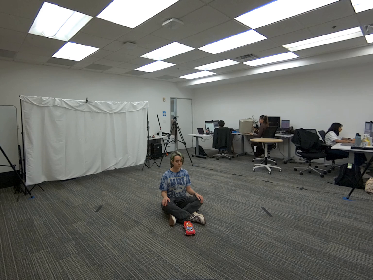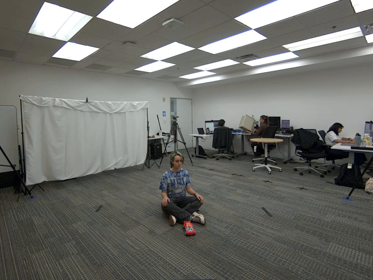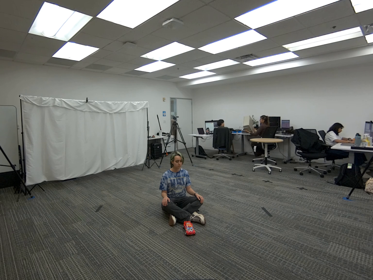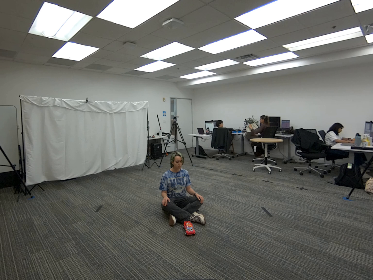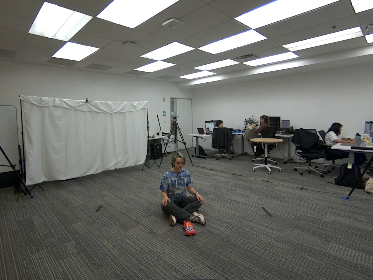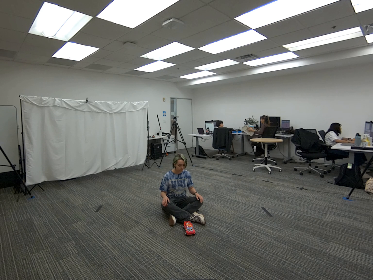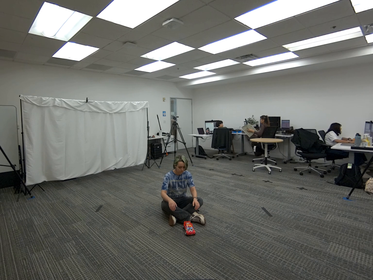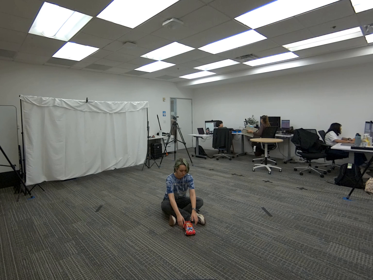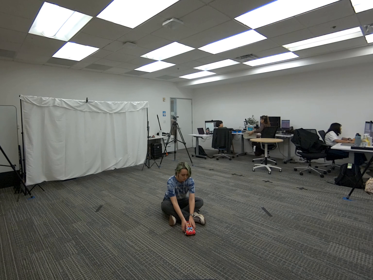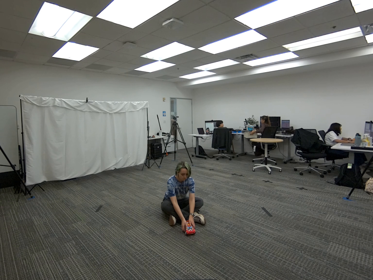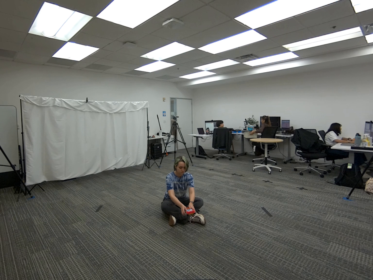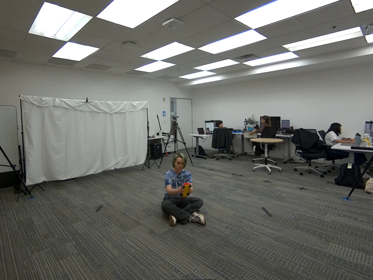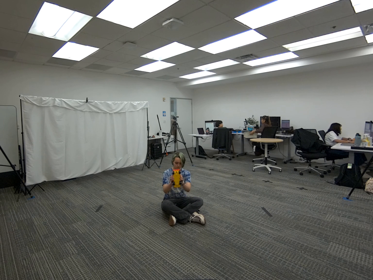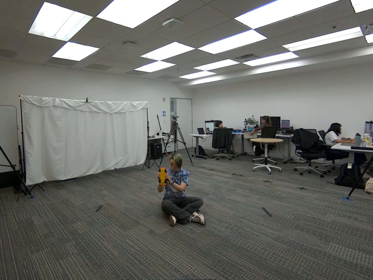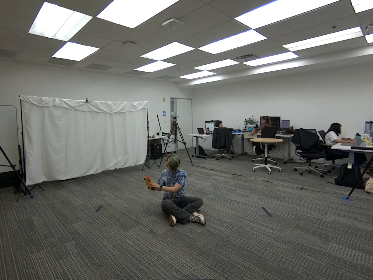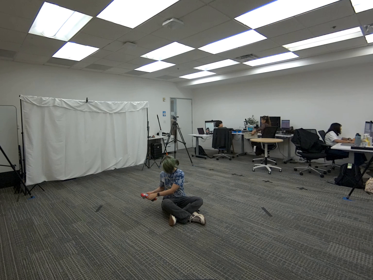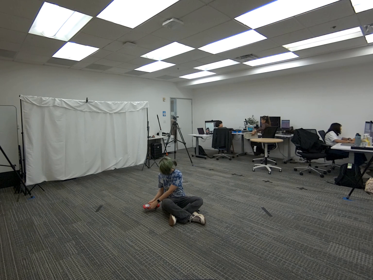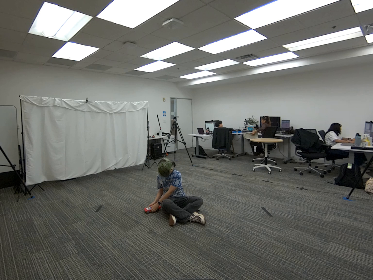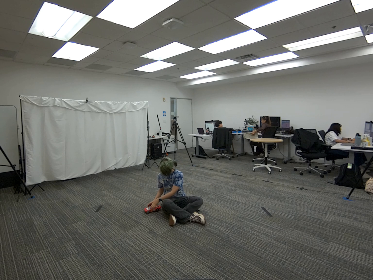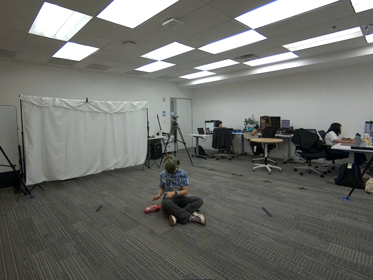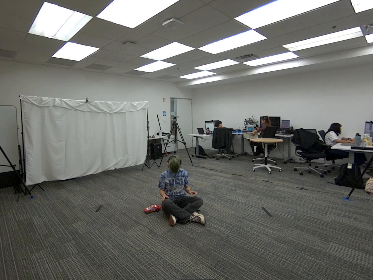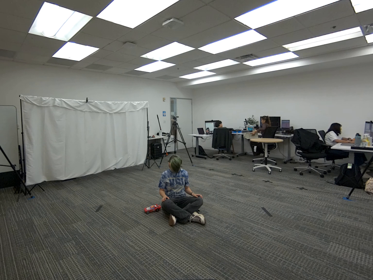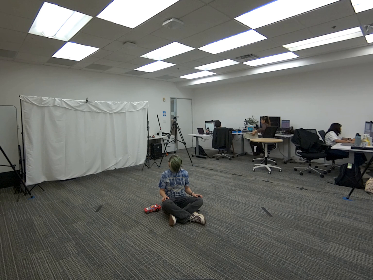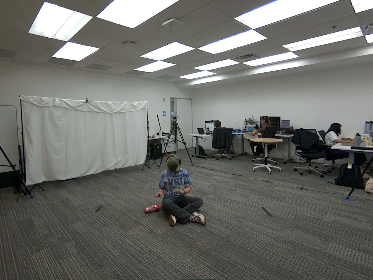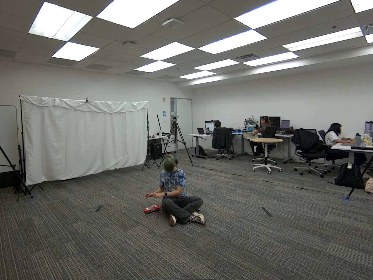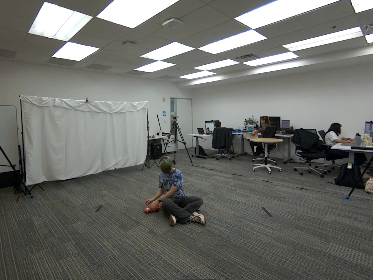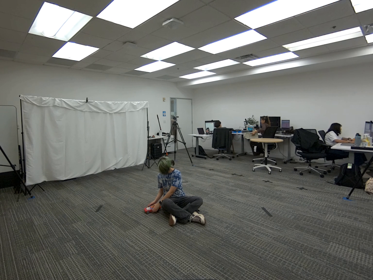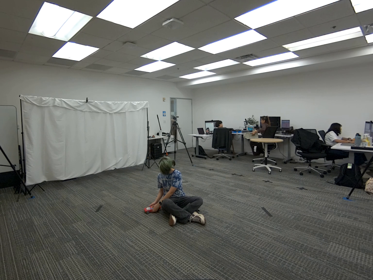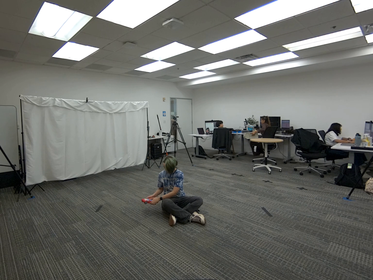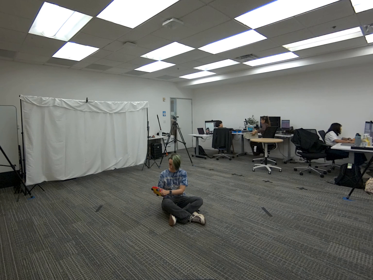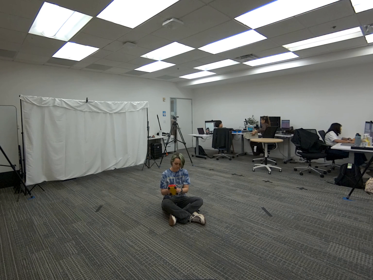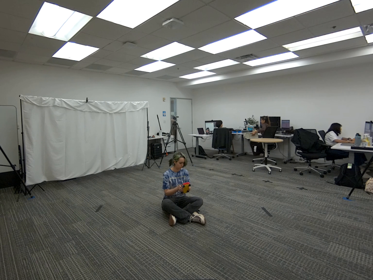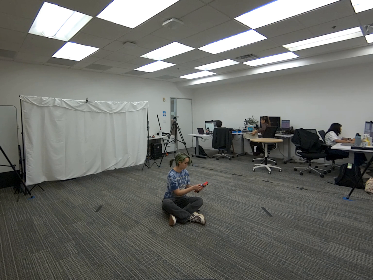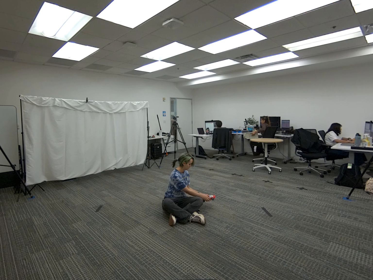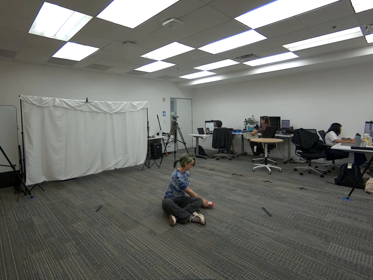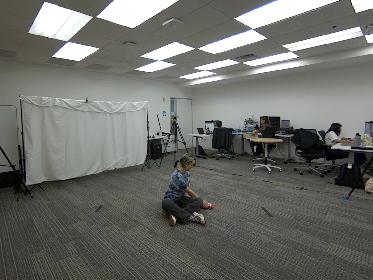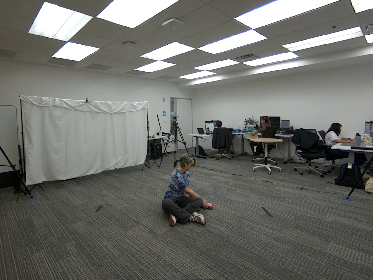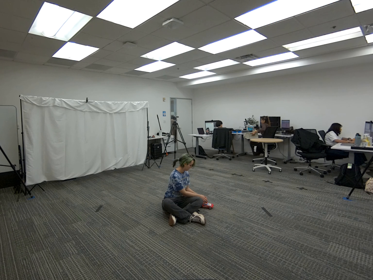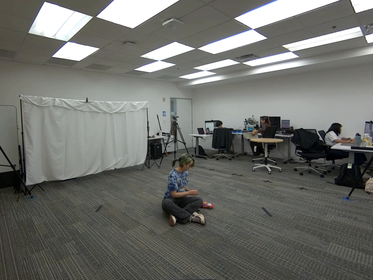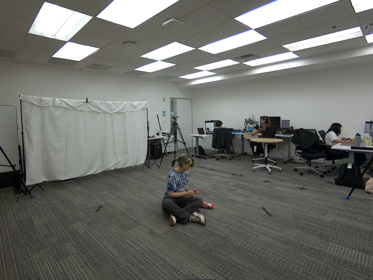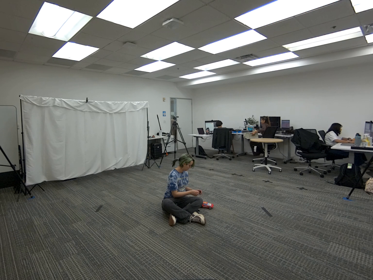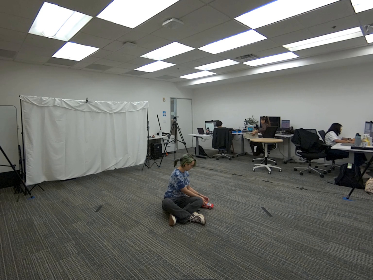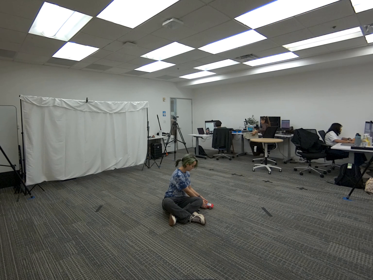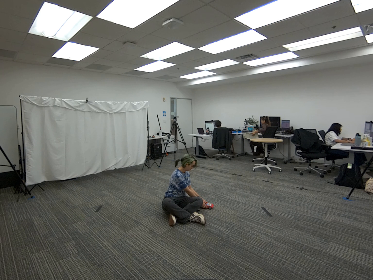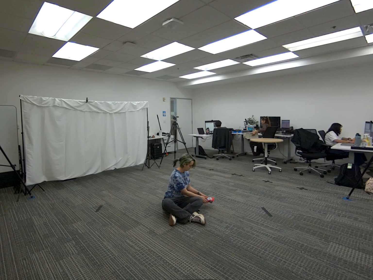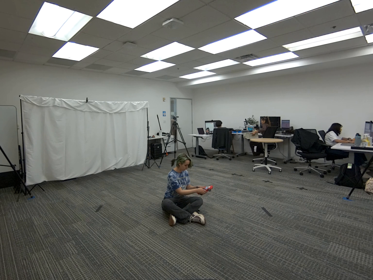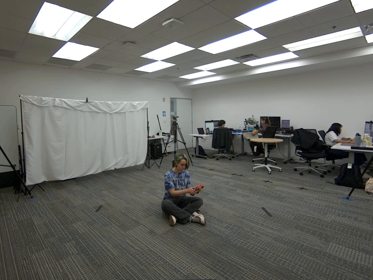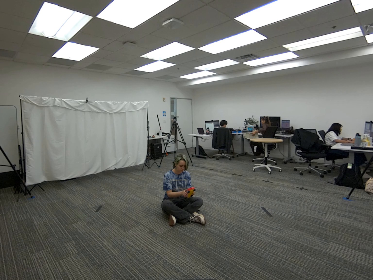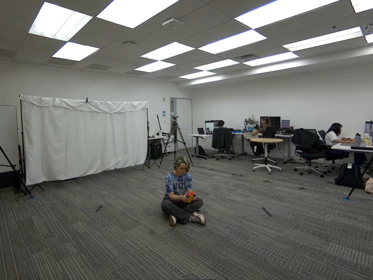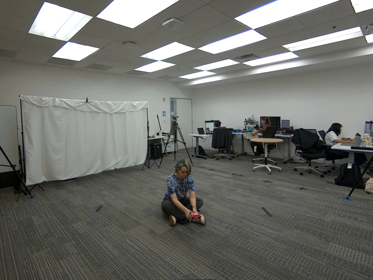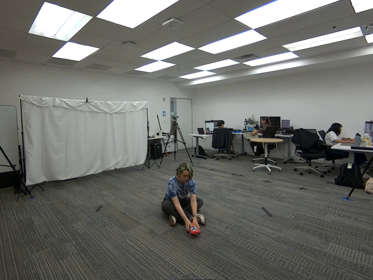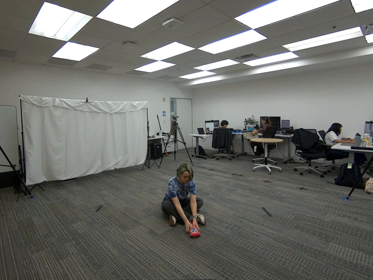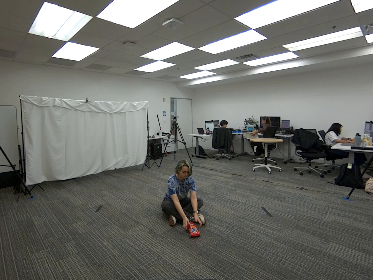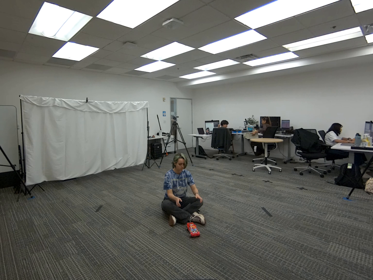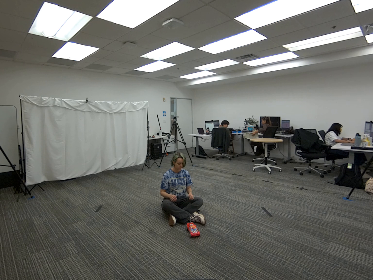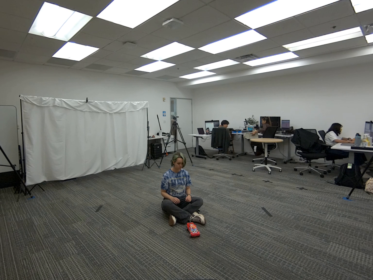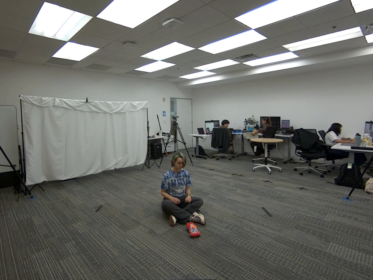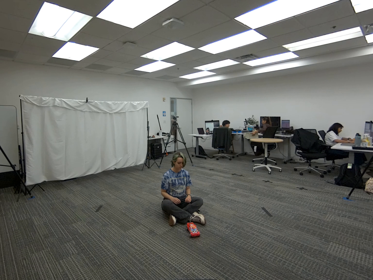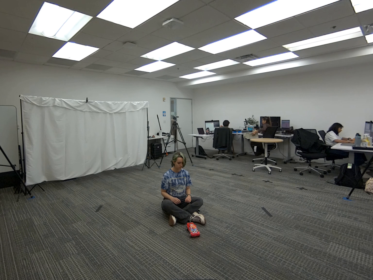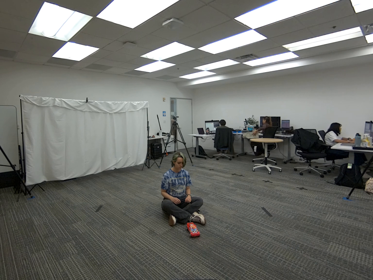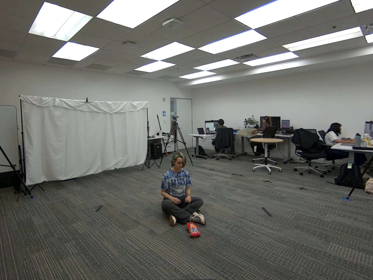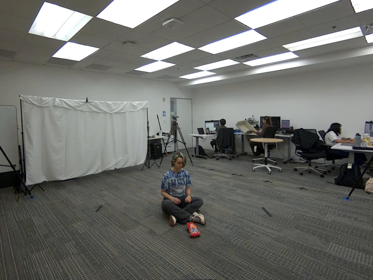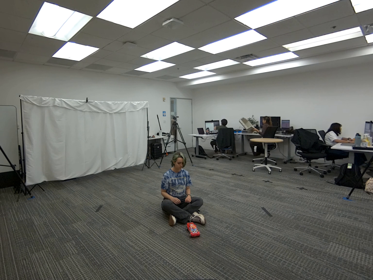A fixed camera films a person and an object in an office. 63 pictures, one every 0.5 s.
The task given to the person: Start with you already sitting on ground, reach over to pick up the car on the ground with both hands, bring it over your legs and put the car on your other side. Then reach back to pick up the car with both hands and bring it to your other side.
